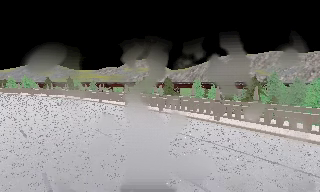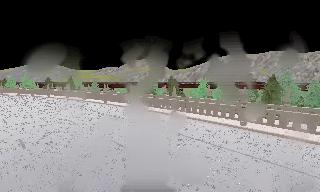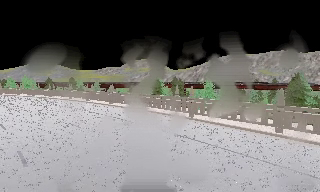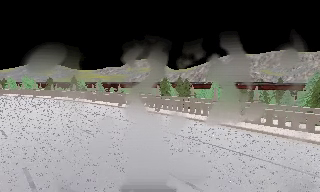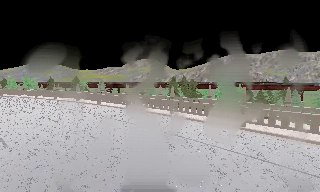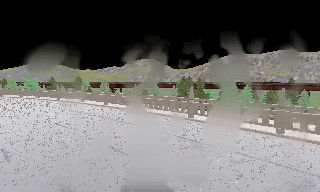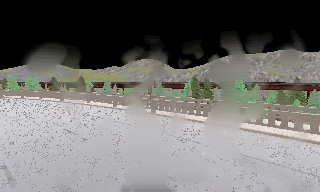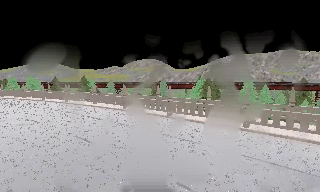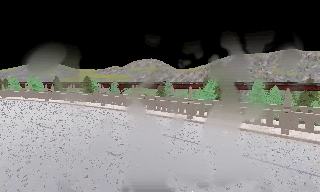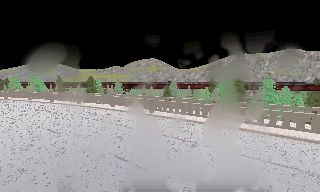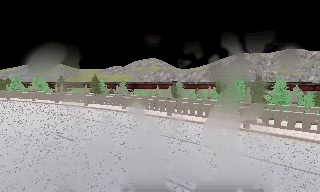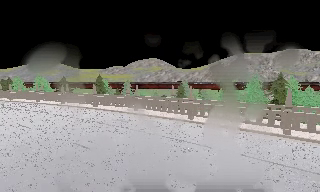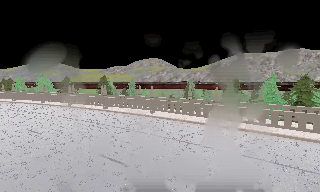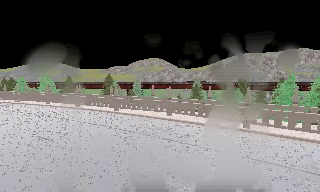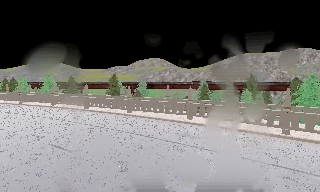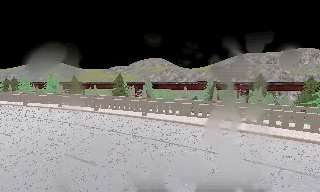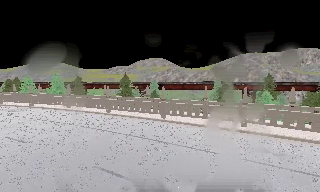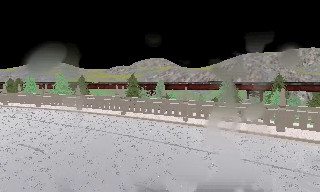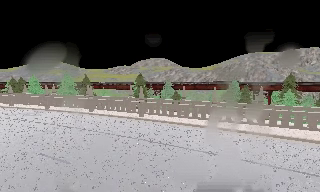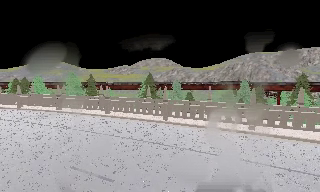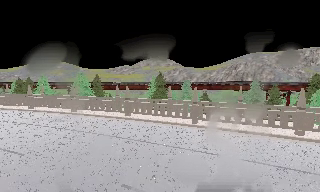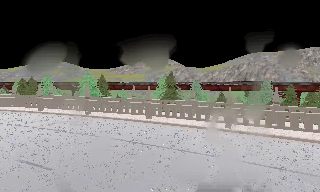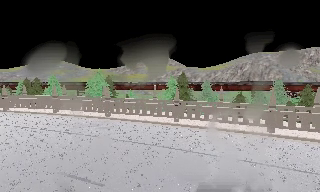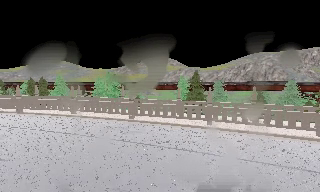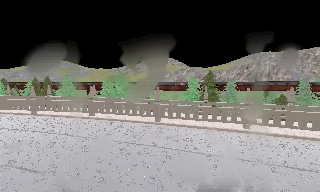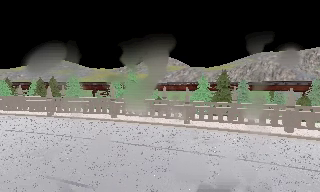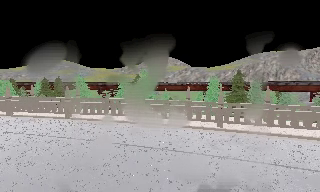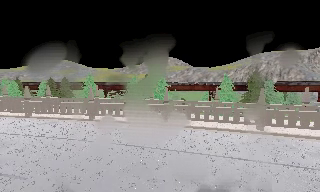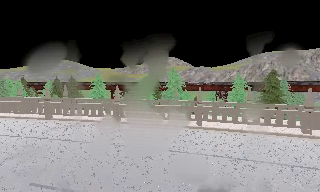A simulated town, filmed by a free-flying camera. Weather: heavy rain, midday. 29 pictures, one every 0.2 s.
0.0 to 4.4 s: The camera travels to its left and forward, about 45 m, so close, fixed things drift to the right.
4.4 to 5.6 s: The camera travels to its left, about 14 m, so close, fixed things drift to the right.
The film runs forward here.
